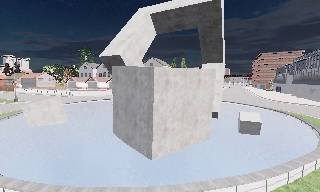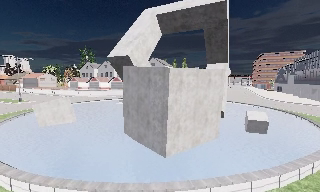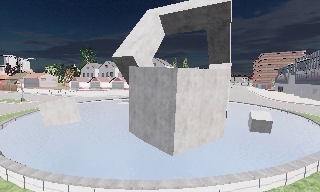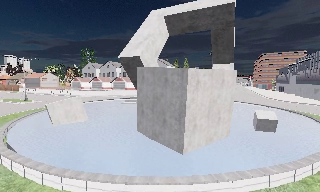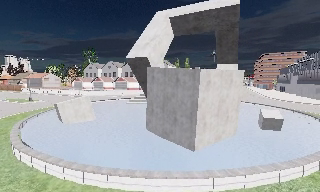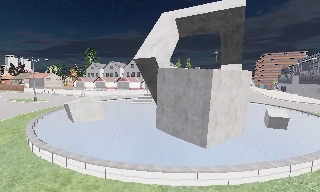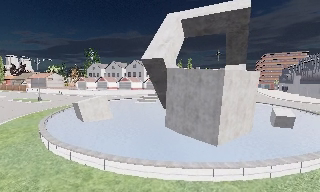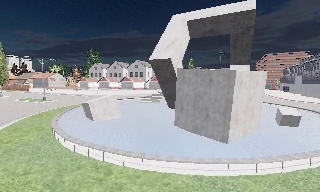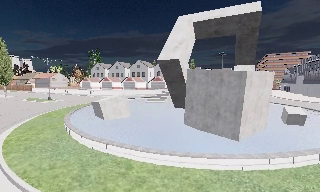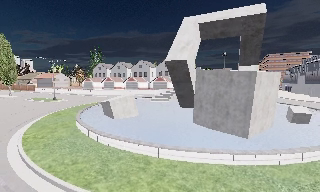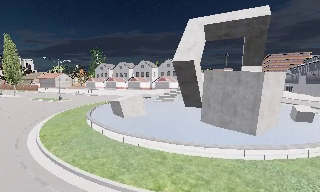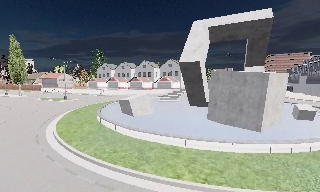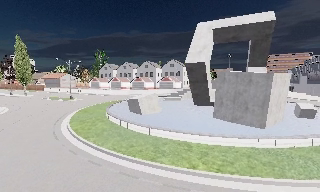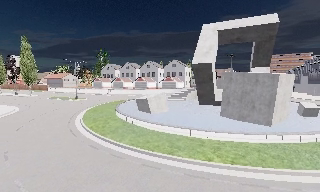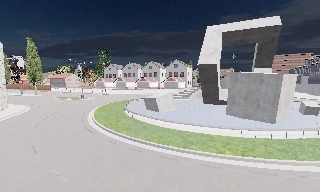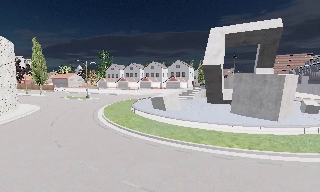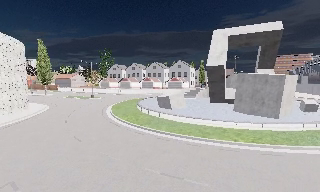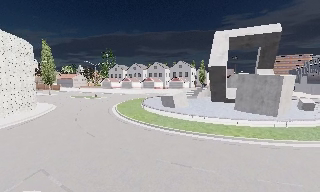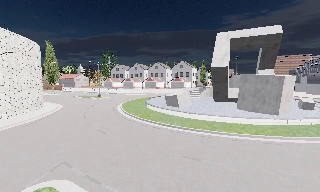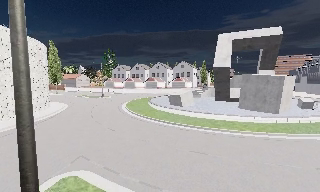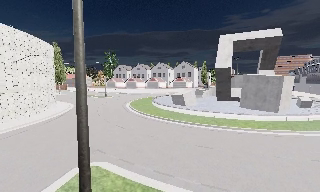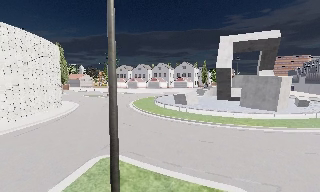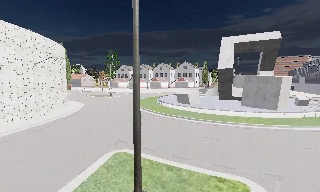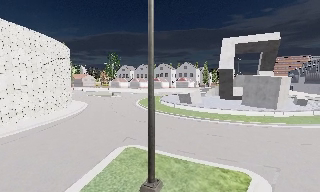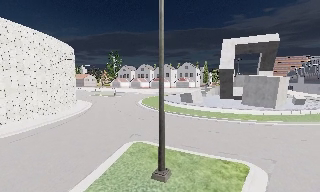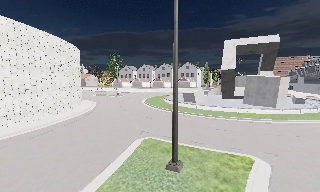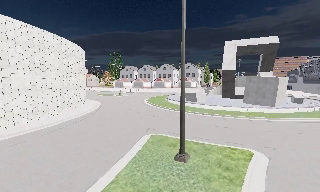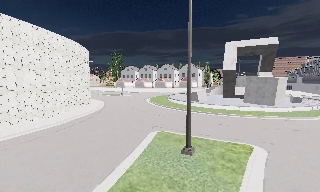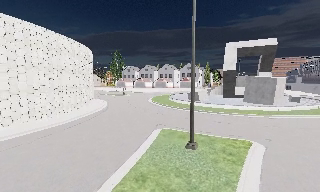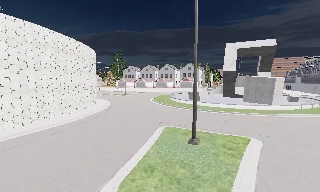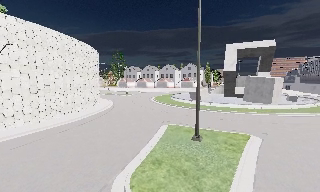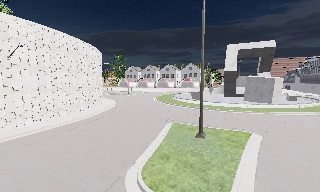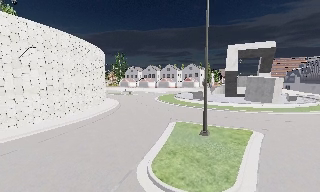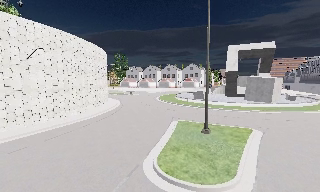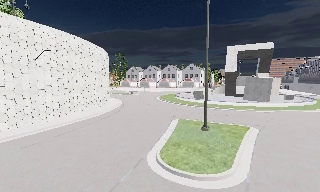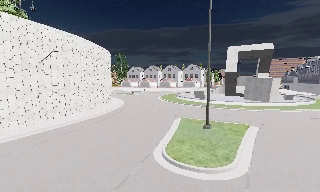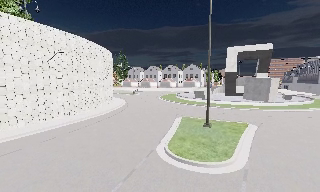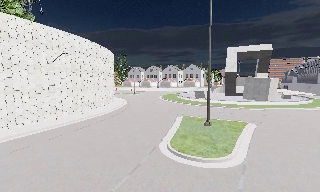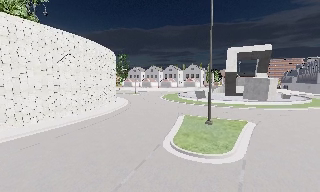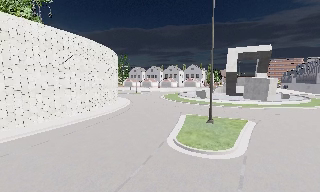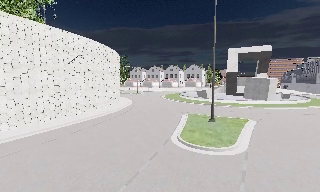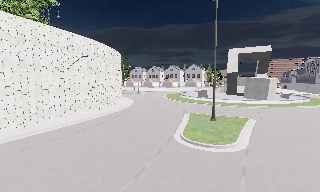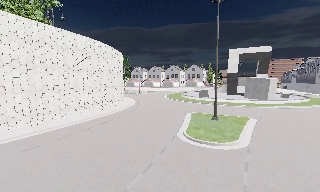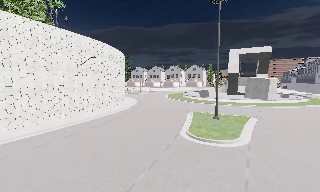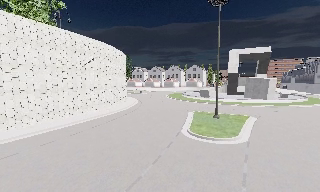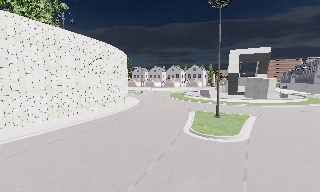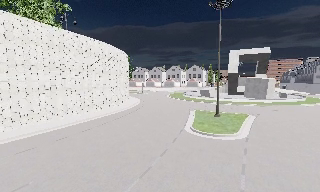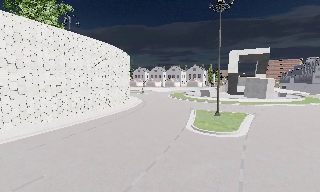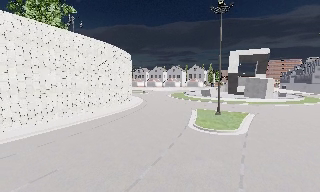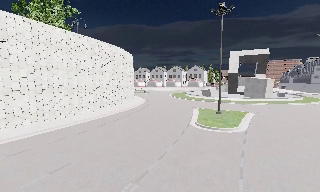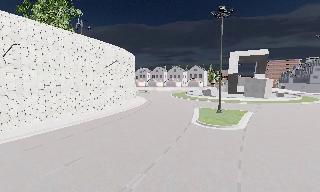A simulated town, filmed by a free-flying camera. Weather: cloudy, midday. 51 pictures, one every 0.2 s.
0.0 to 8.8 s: The camera travels backward and to its left, about 30 m, so what stands in front gets smaller.
8.8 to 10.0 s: The camera travels backward and to its left, about 3 m, so what stands in front gets smaller. It gains speed.
The film runs backward here.
